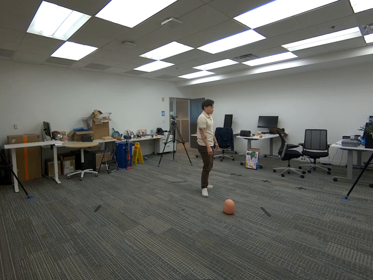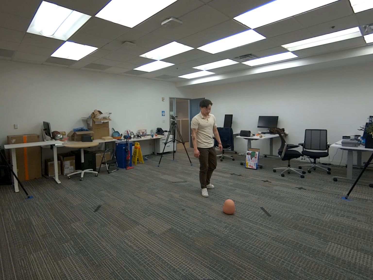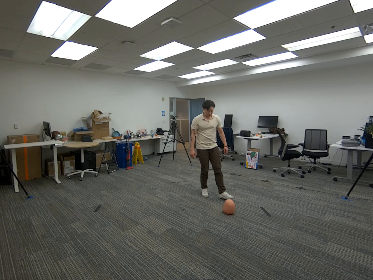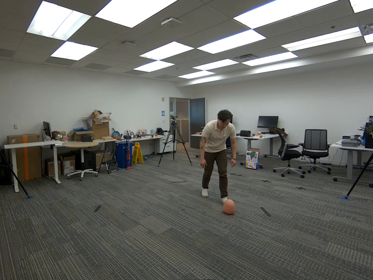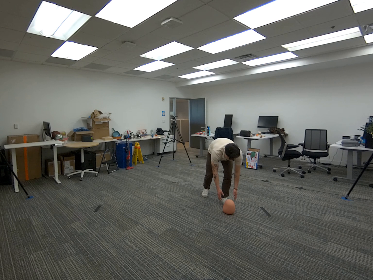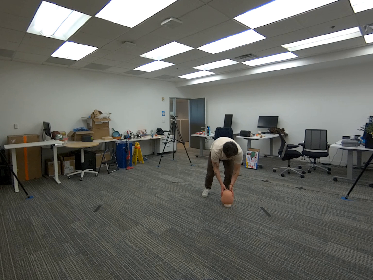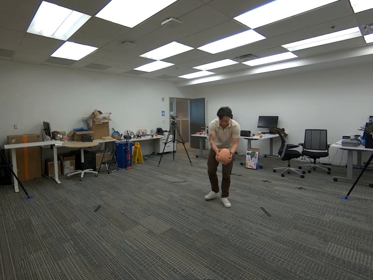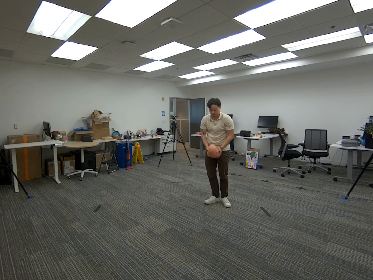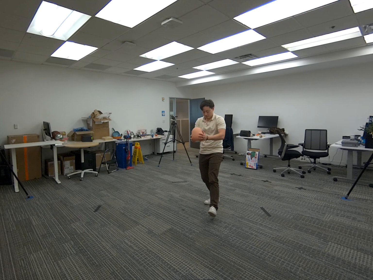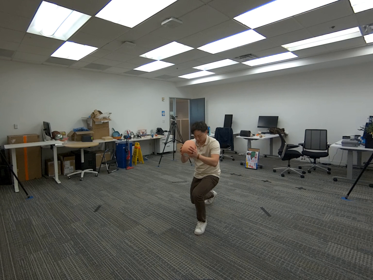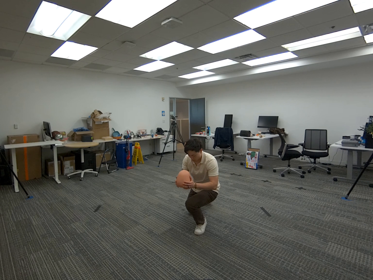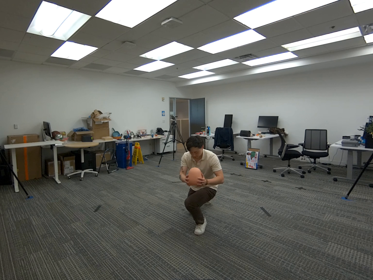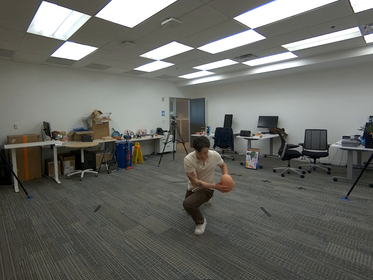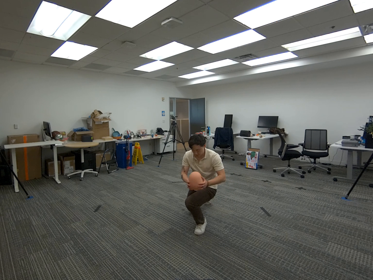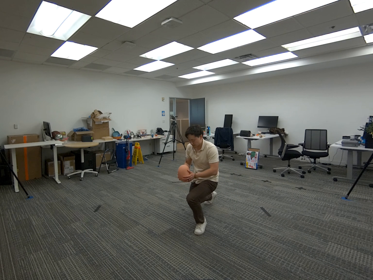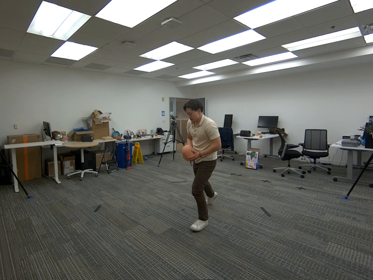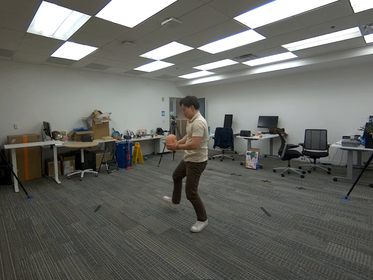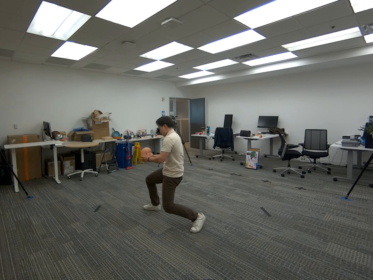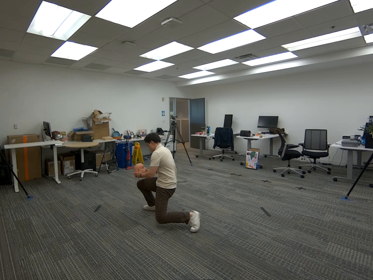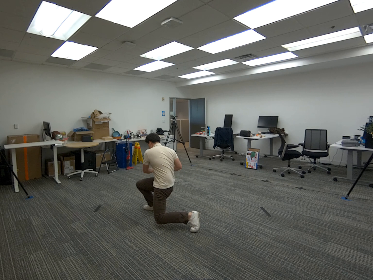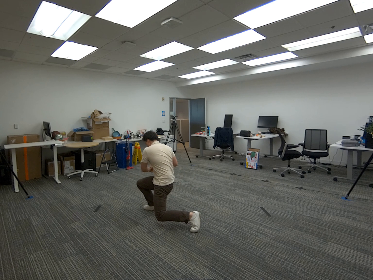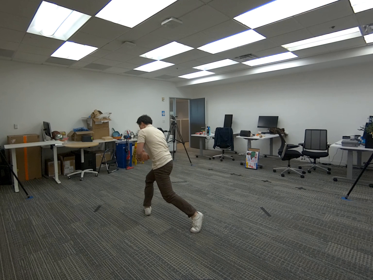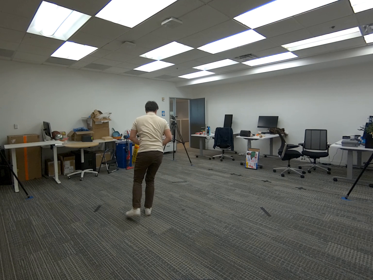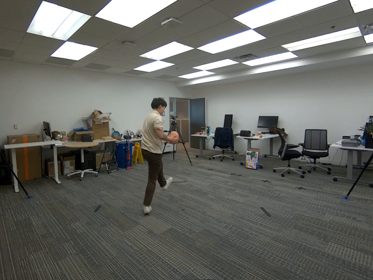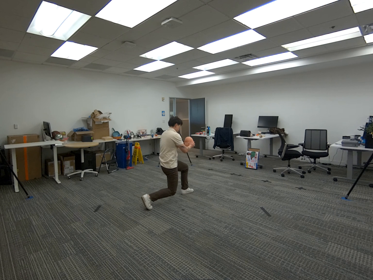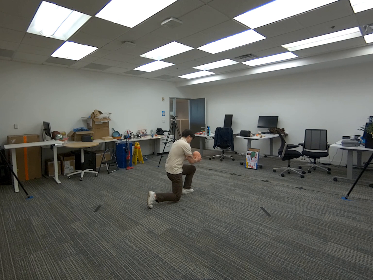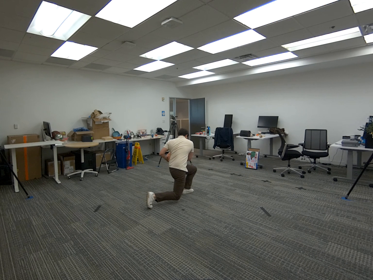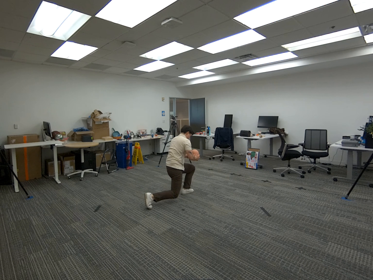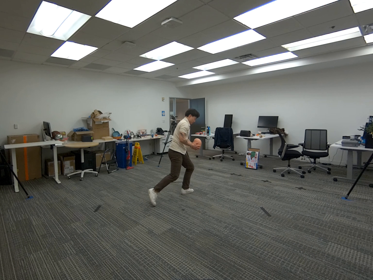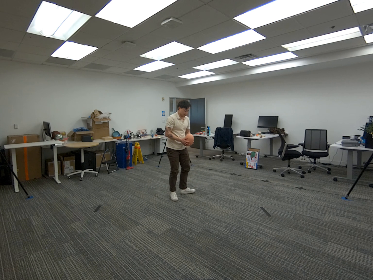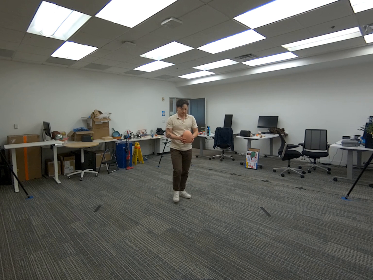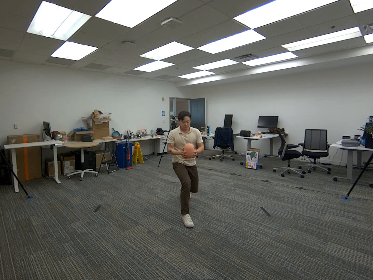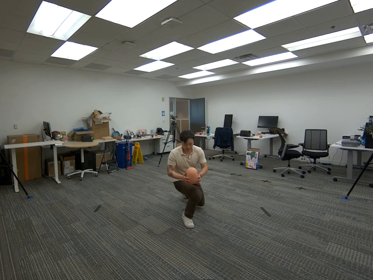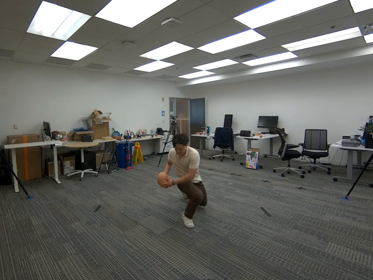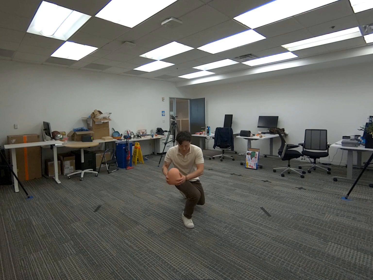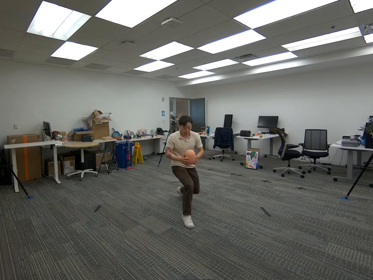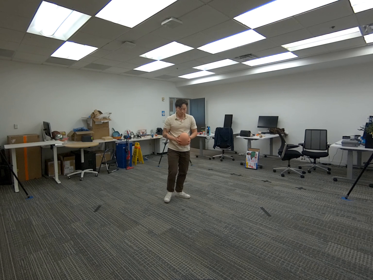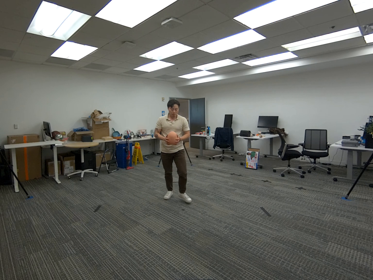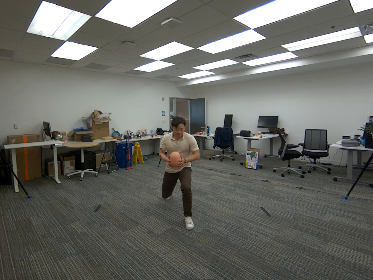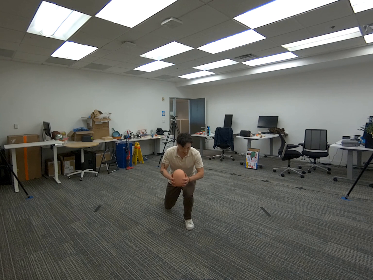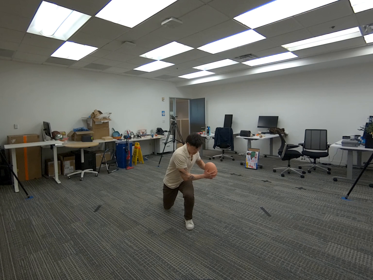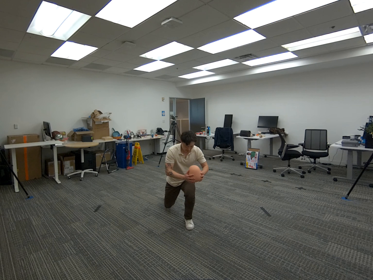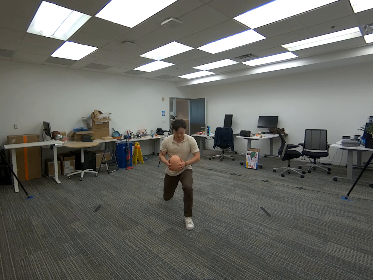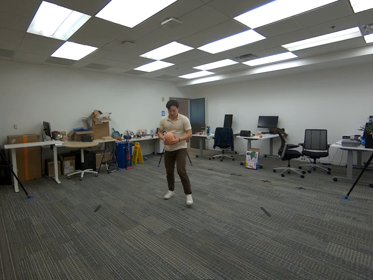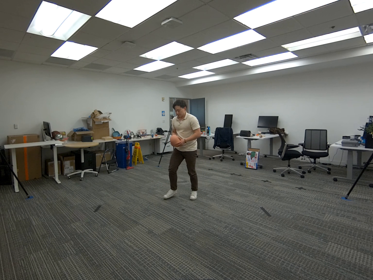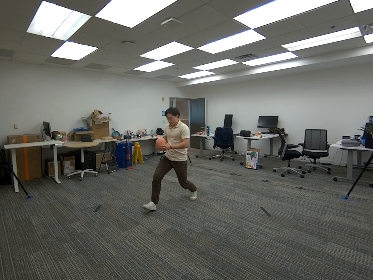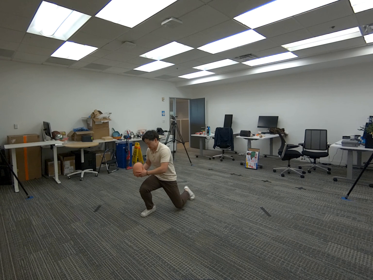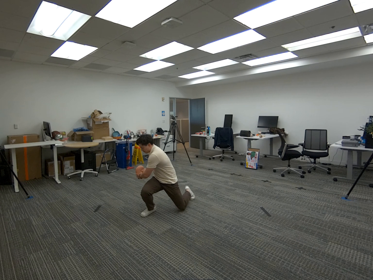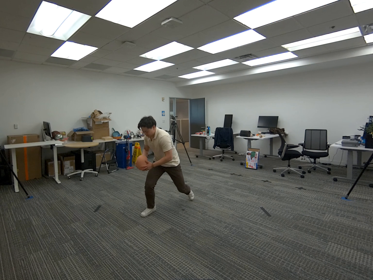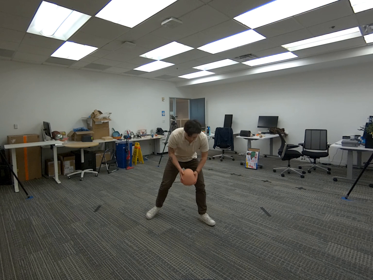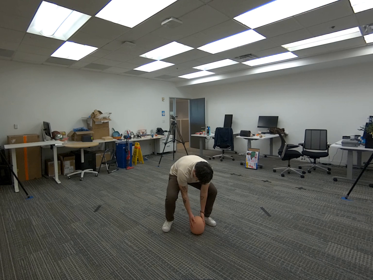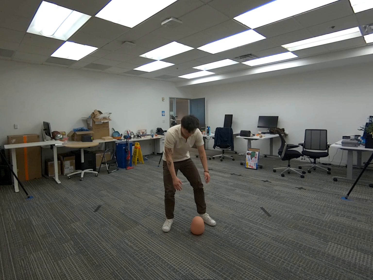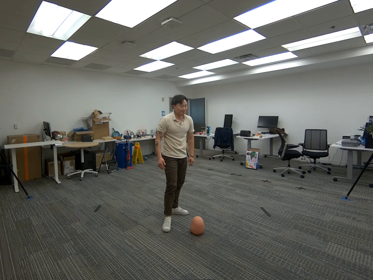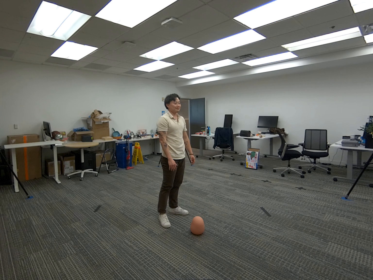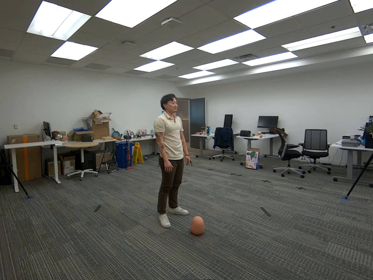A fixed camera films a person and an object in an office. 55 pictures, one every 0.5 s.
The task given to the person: Walk over to the potato light and pick it up with both hands. Step with your left leg into a lunge position. Twist your upper body to the left while holding the potato light out with your arms and then twist back. Step with your right leg into a lunge position.Twist your upper body to the right while holding the potato light out with your arms and then twist back.
